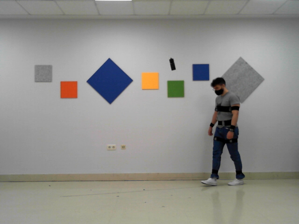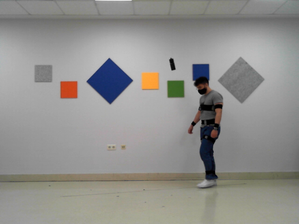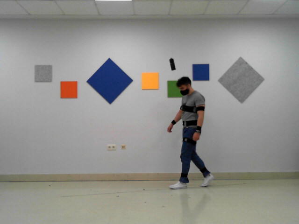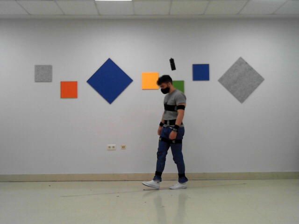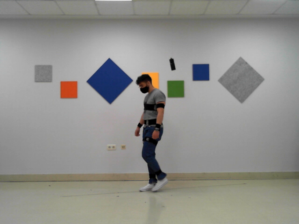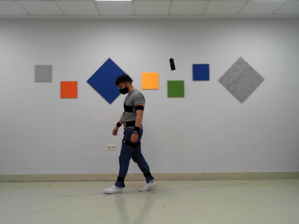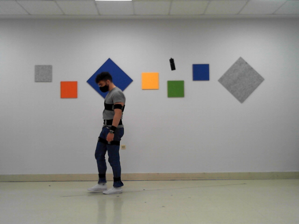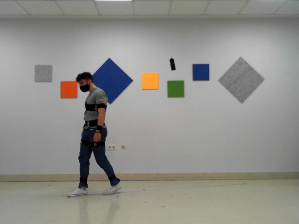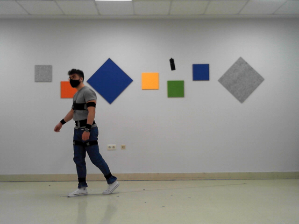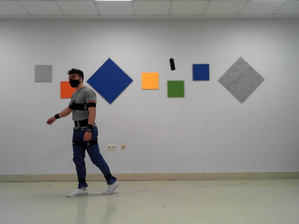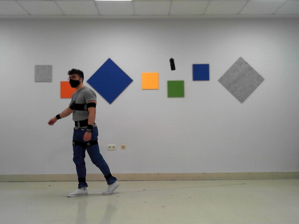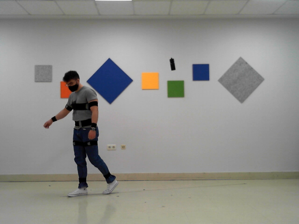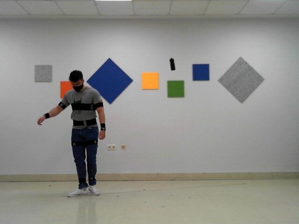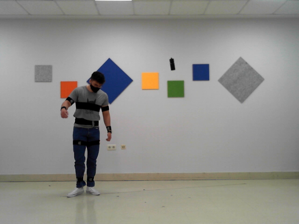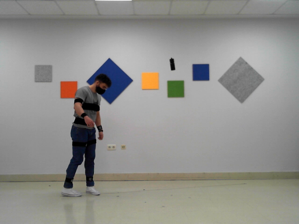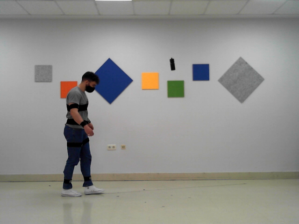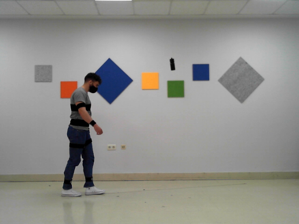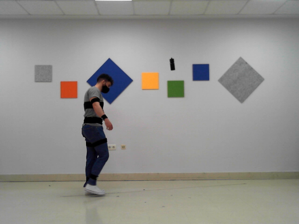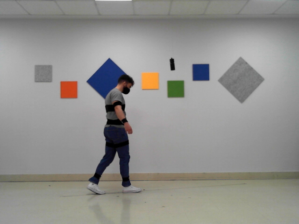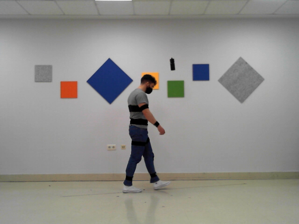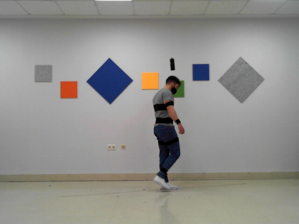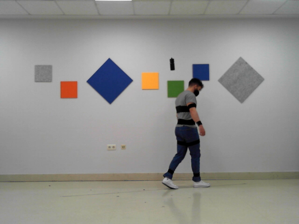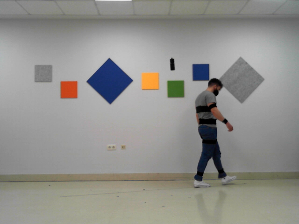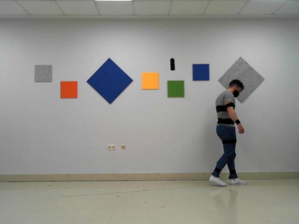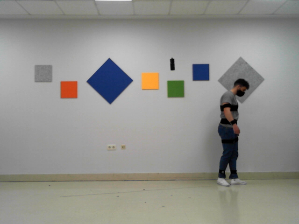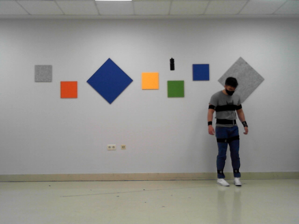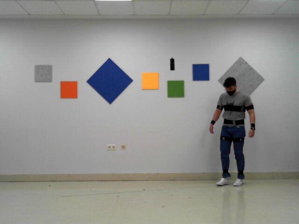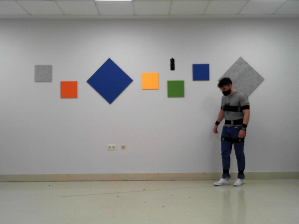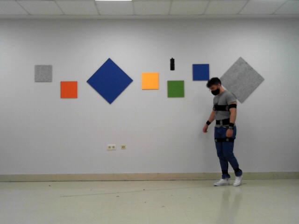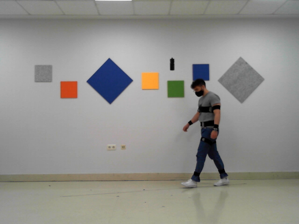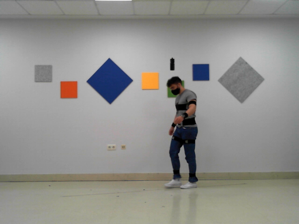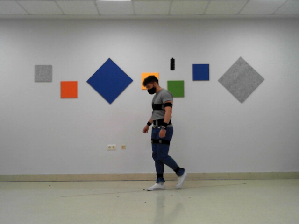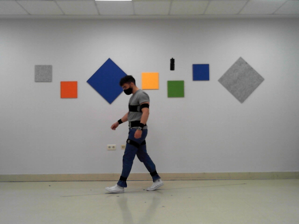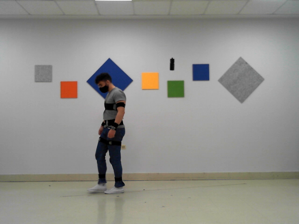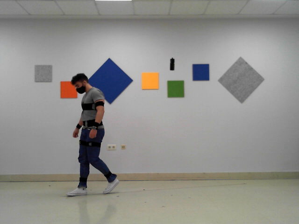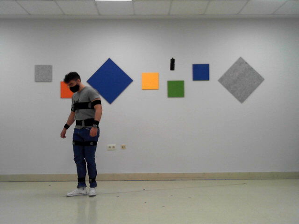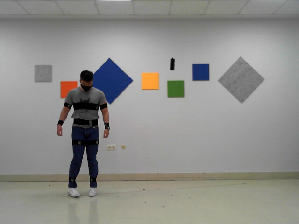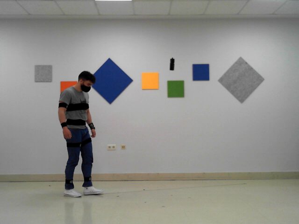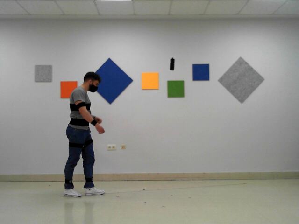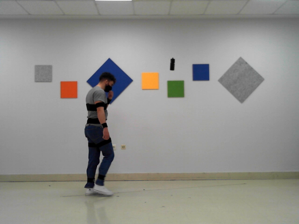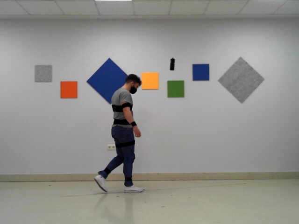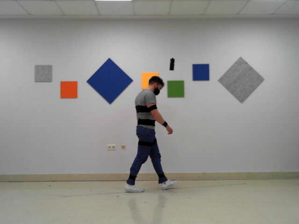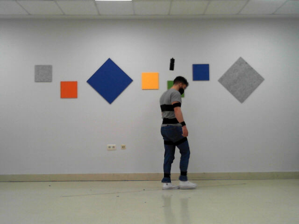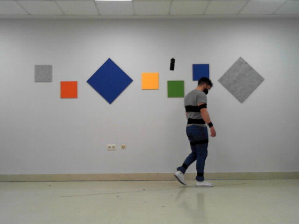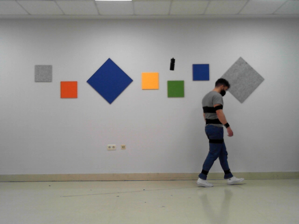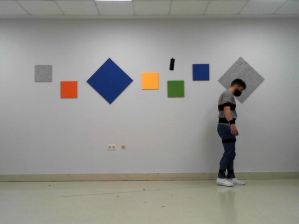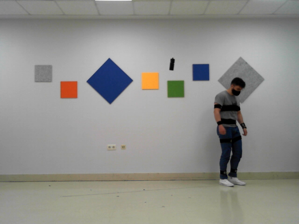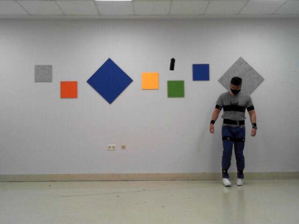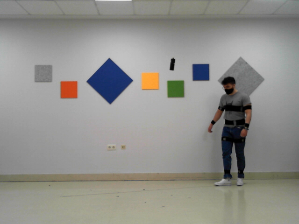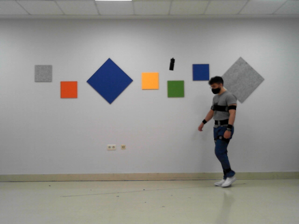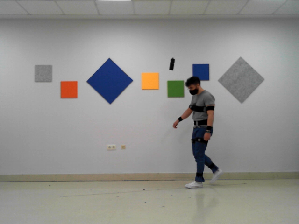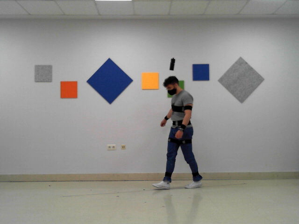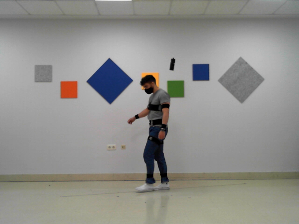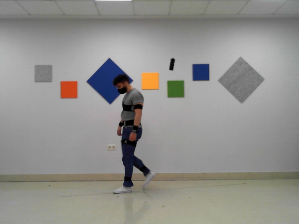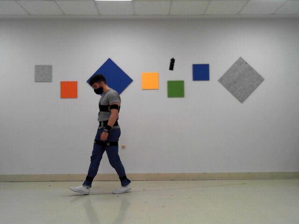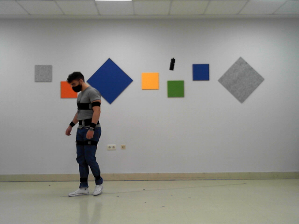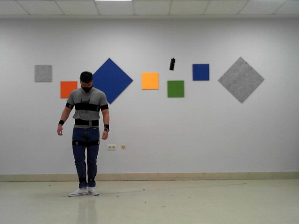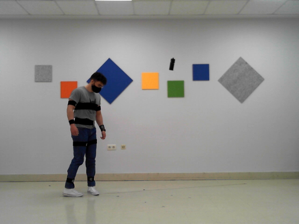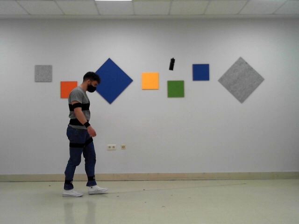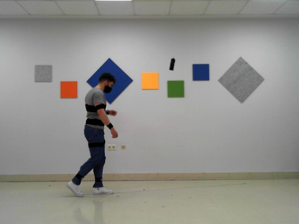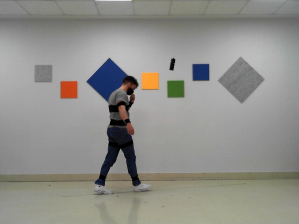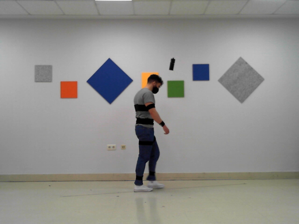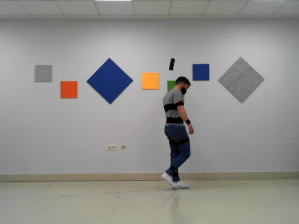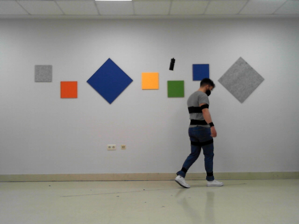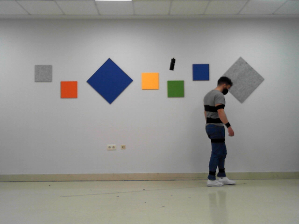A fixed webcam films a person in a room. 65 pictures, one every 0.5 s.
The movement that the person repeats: Walk along a line.
